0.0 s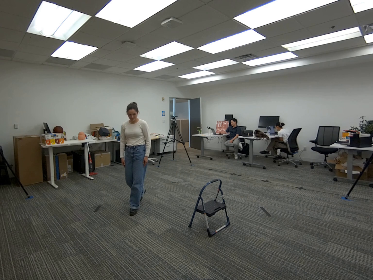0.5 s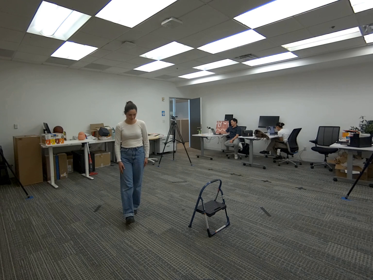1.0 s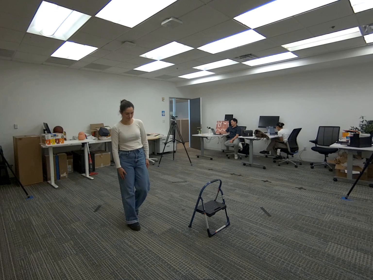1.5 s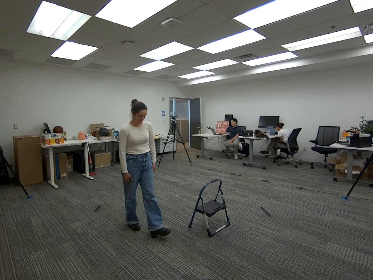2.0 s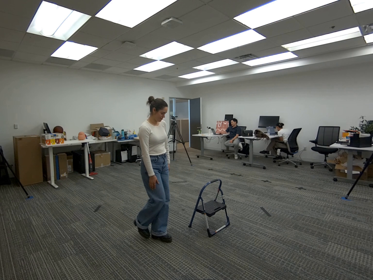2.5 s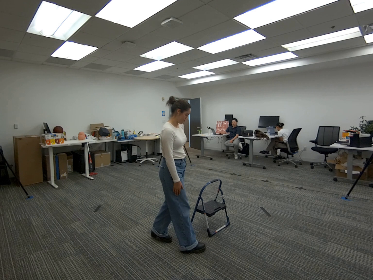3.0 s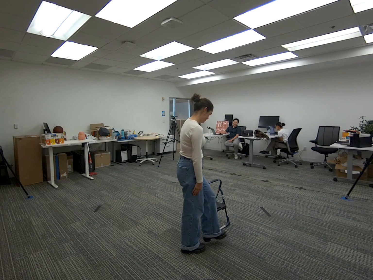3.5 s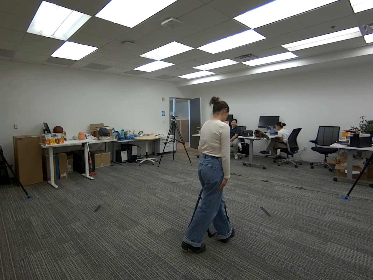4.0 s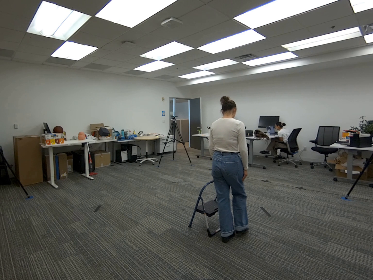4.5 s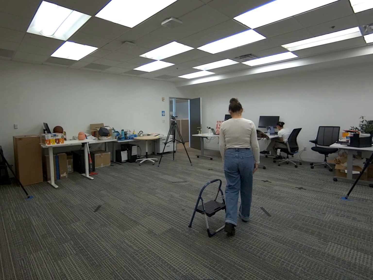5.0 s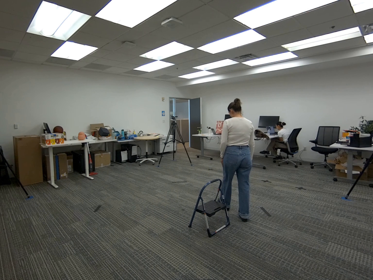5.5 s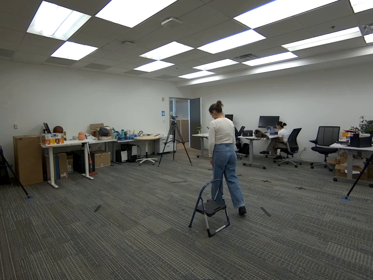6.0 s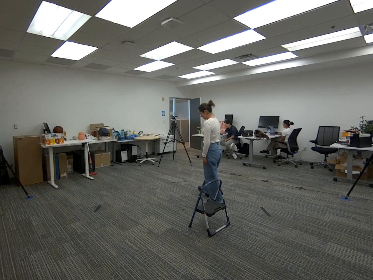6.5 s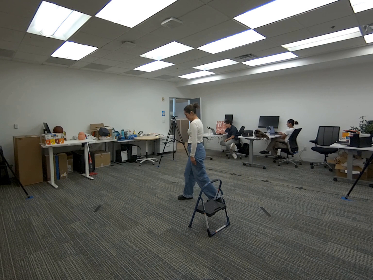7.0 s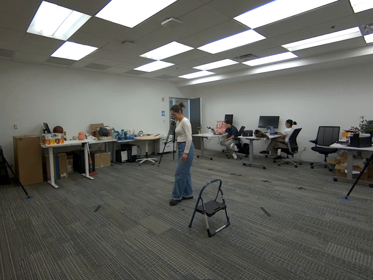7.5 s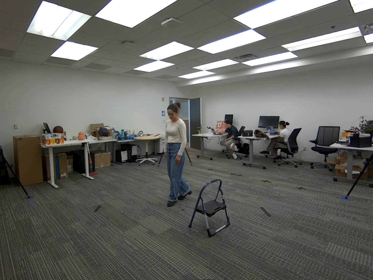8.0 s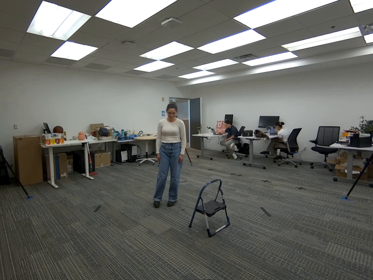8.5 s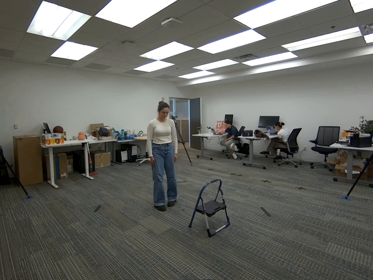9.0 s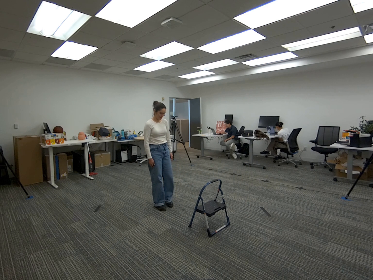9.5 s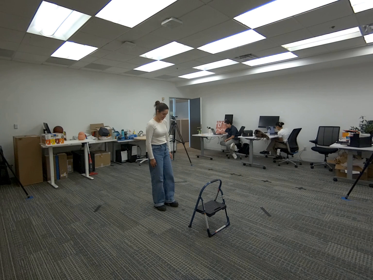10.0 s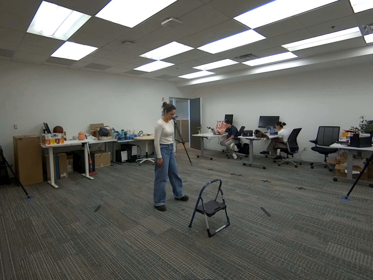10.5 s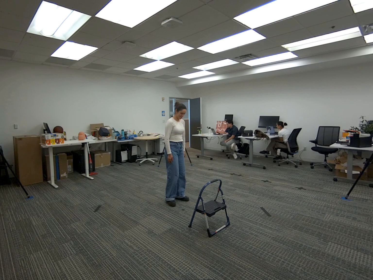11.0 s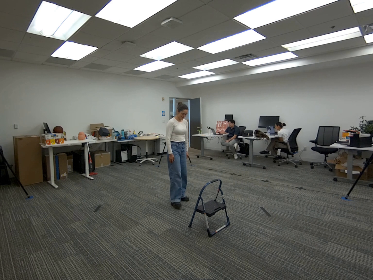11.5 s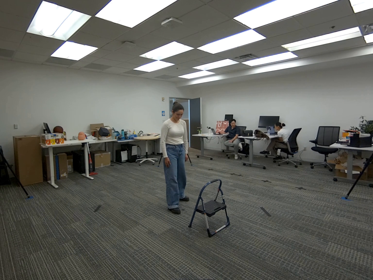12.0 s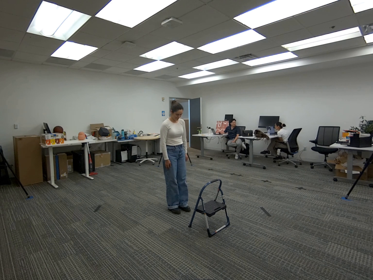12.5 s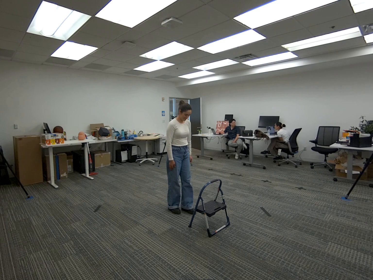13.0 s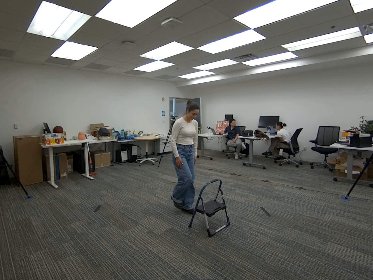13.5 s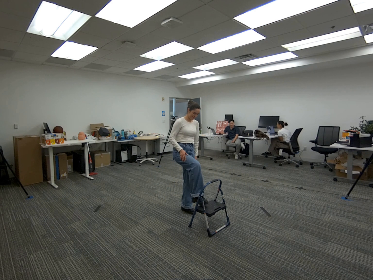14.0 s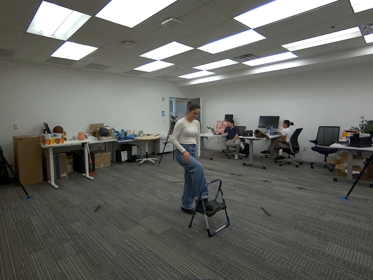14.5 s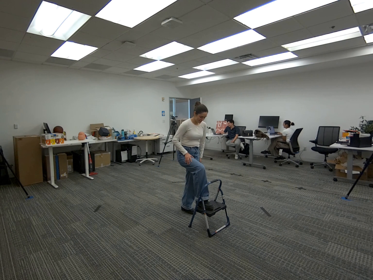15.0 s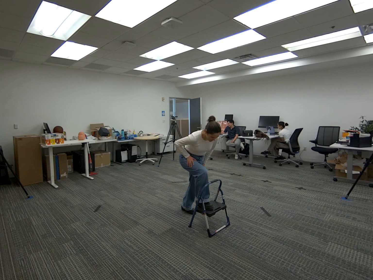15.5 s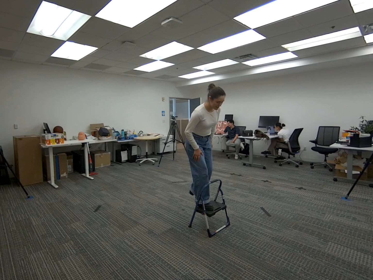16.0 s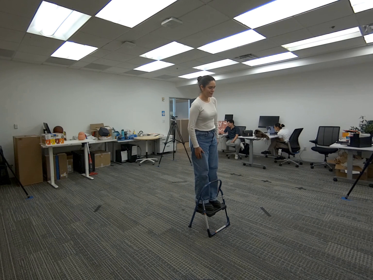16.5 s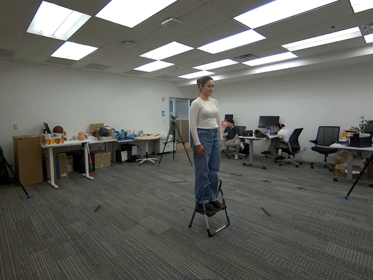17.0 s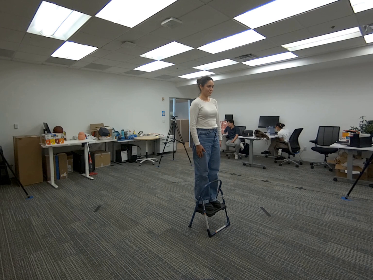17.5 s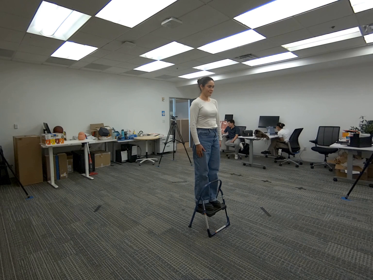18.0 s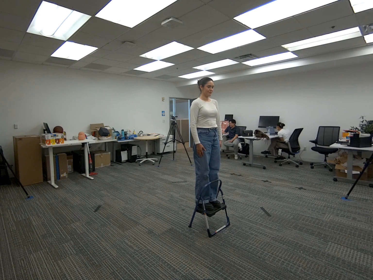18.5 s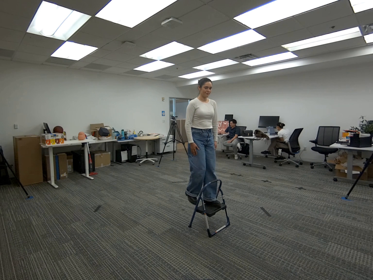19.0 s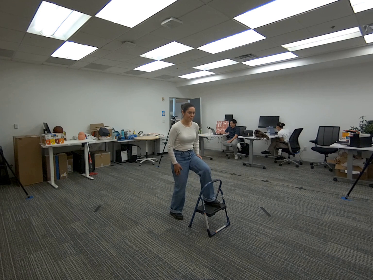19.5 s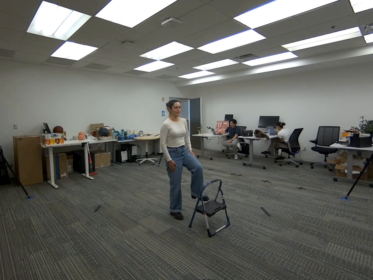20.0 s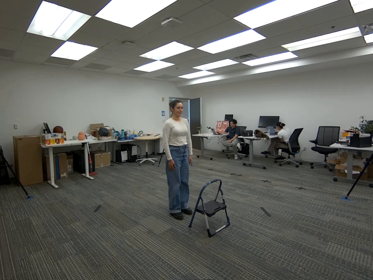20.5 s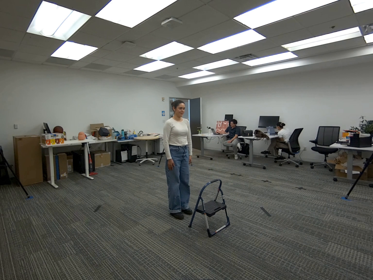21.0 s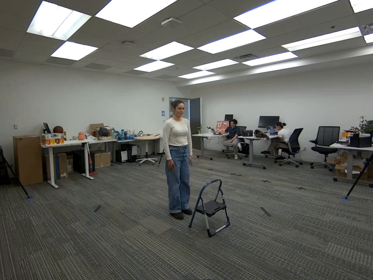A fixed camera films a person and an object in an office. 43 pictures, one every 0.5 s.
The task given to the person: Walk over to the step ladder and step onto the step ladder using both feet.
